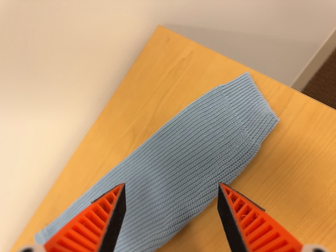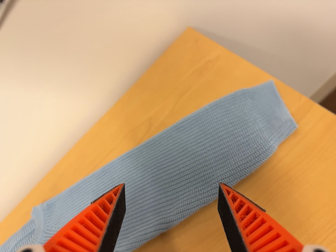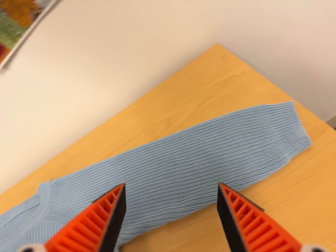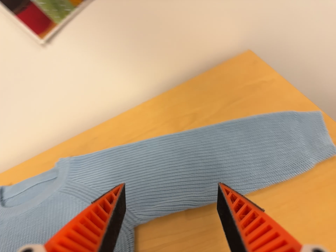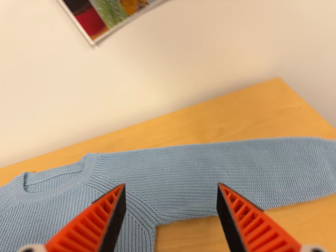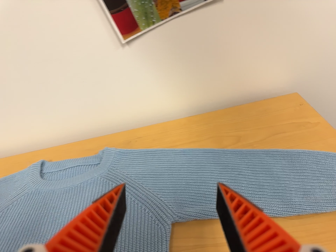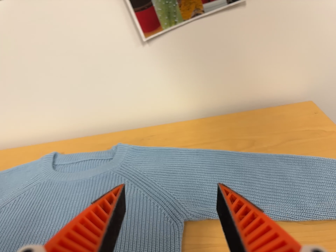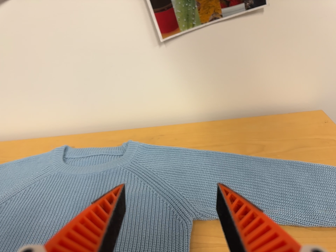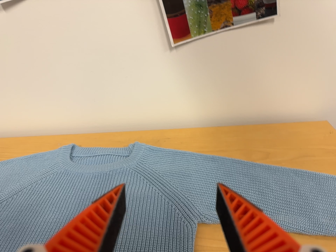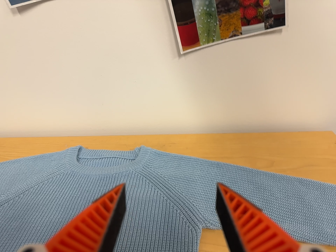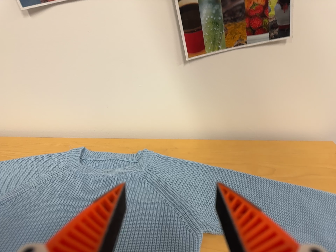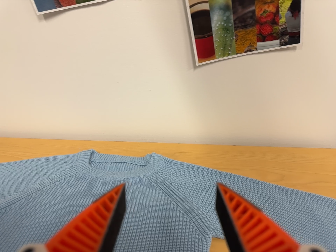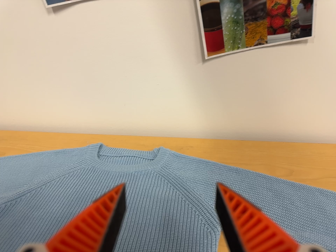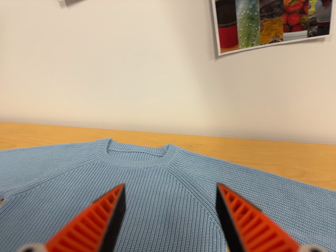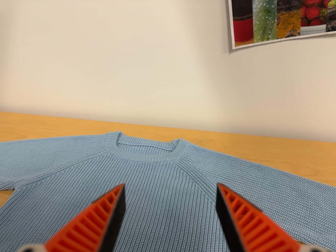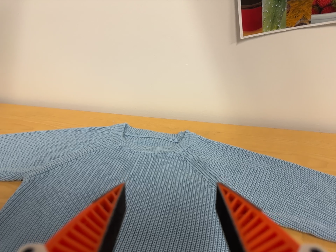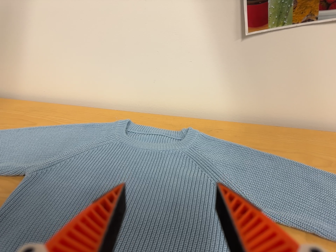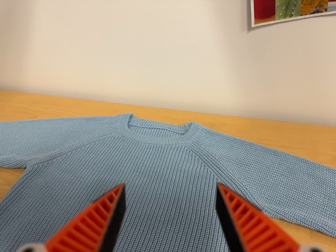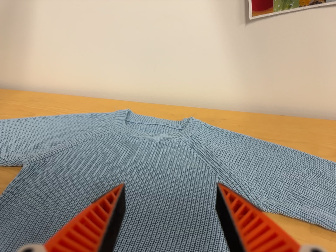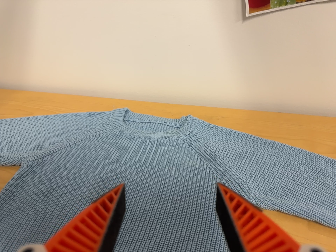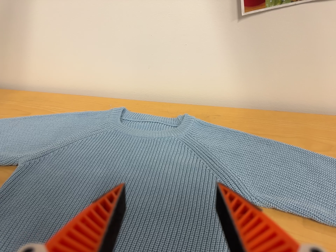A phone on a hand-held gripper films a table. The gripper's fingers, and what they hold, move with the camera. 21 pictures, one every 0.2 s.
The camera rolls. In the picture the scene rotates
clockwise.
0.0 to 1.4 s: The camera travels to its left, toward the bottom of its view and backward, about 28 cm, so close, fixed things drift to the right. Its aim tips toward the top of its view by about 15 degrees. It rolls about its line of sight by about 50 degrees, and the scene rotates clockwise.
1.4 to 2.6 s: The camera travels to its left, about 7 cm, so close, fixed things drift to the right. It rolls about its line of sight by about 10 degrees, and the scene rotates clockwise.
2.6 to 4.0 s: The camera shifts only a little, or ends up much as it began.
The film runs forward here.
